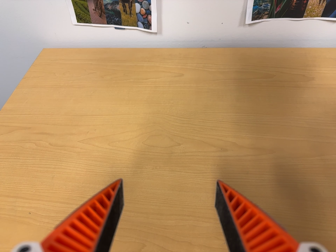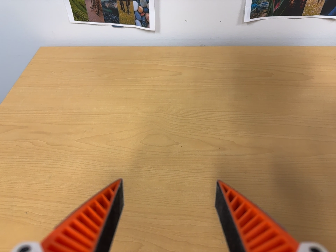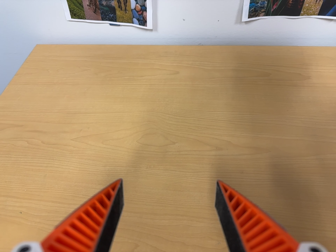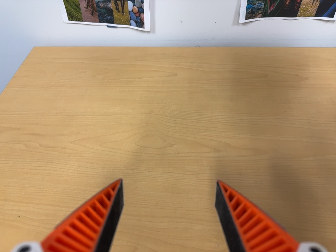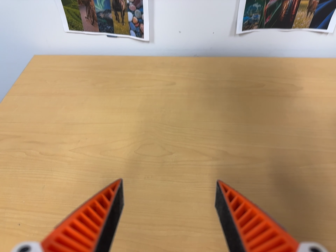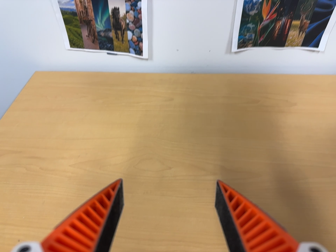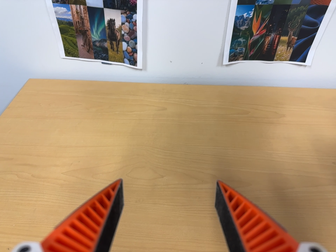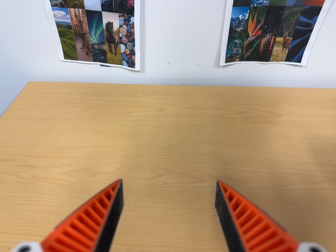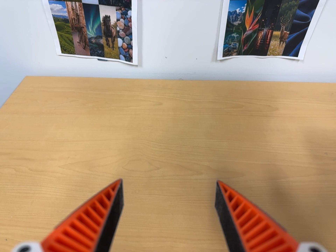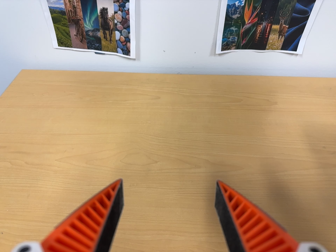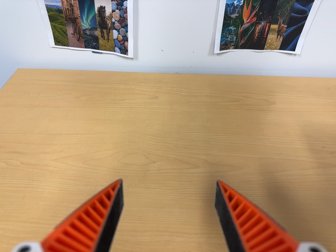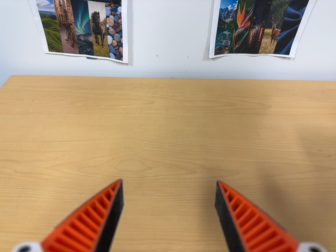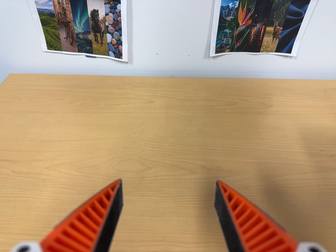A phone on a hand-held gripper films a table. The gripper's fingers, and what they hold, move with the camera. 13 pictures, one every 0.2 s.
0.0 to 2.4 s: The camera shifts only a little, or ends up much as it began.
The film runs forward here.
